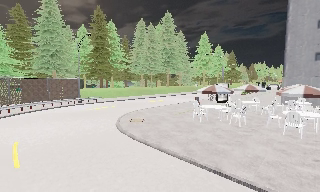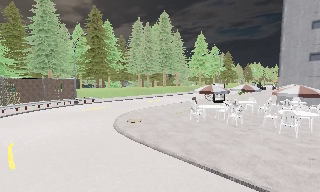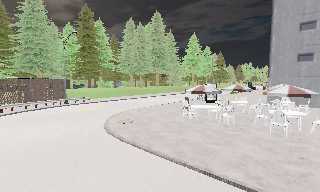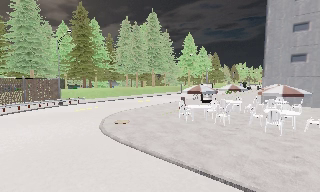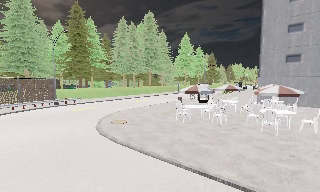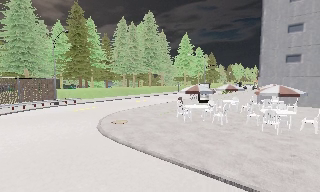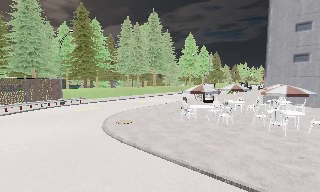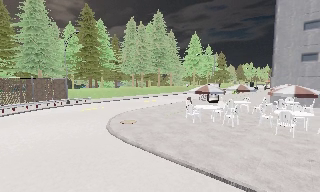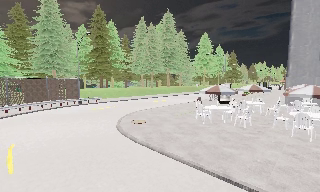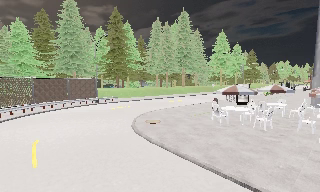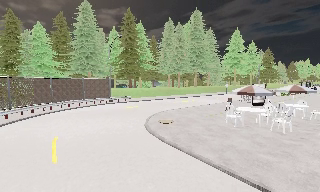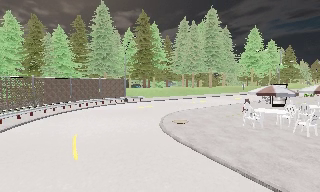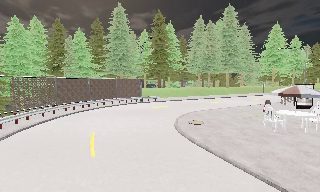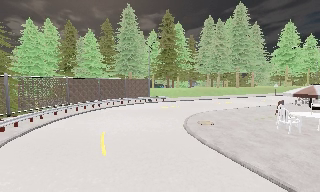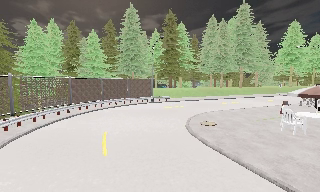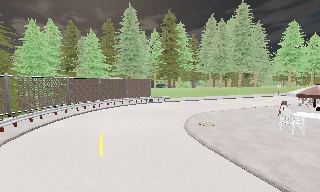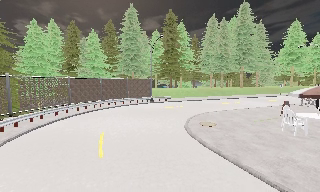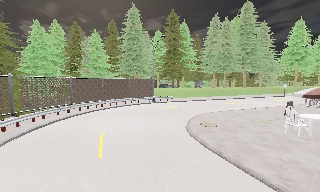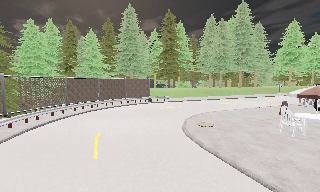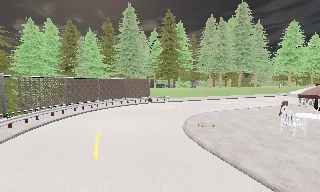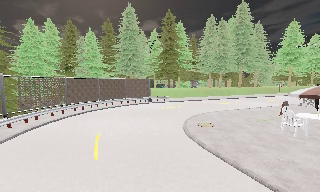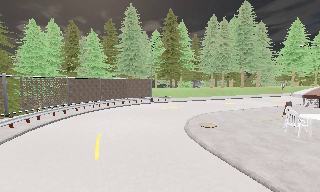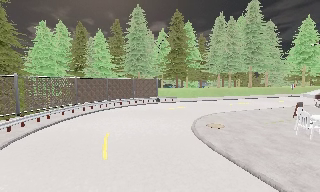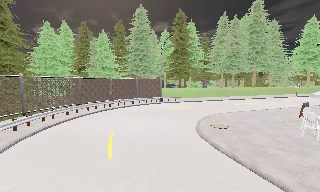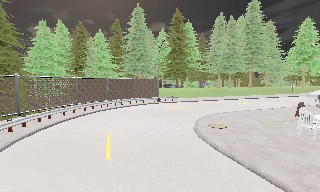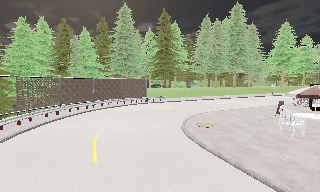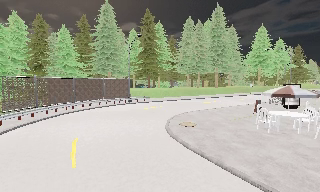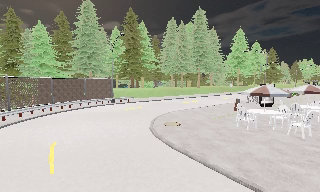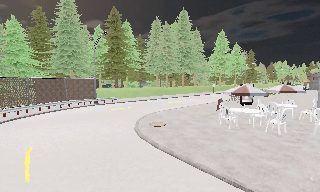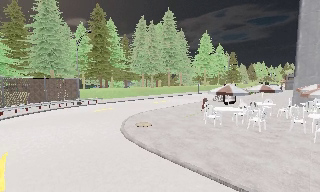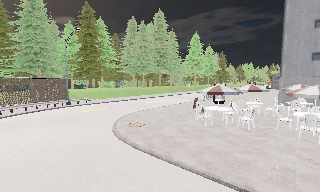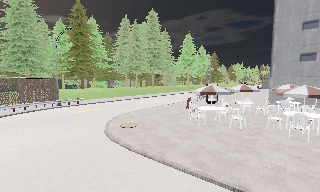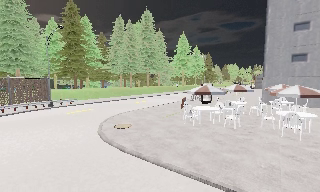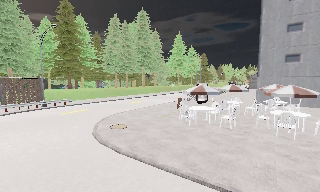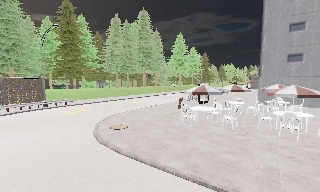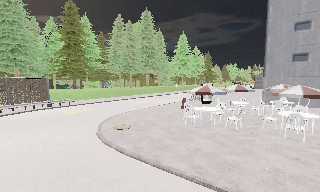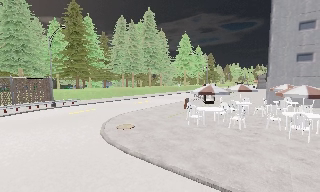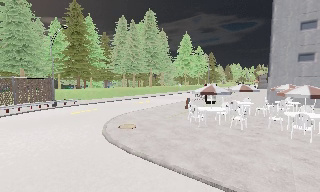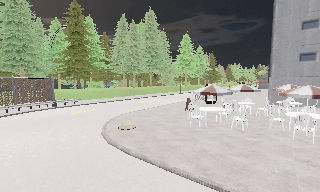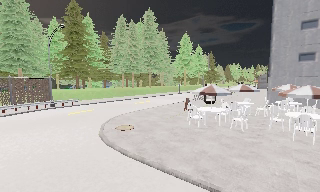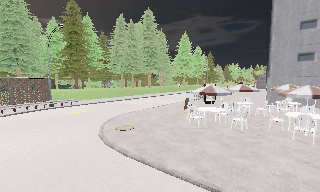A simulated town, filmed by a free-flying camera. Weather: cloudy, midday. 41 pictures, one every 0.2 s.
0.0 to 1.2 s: The camera shifts only a little, or ends up much as it began.
1.2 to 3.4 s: The scene slides to the right, as the camera pans about 30 degrees to its left.
3.4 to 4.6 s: The camera shifts only a little, or ends up much as it began.
4.6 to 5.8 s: The camera swings to its right by about 25 degrees, and the scene slides to the left.
5.8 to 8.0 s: The camera travels forward, about 0.5 m, so what stands in front looms larger.
The film runs backward here.
